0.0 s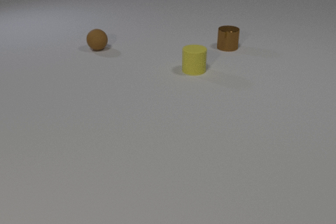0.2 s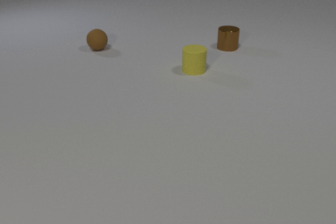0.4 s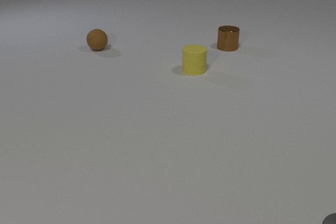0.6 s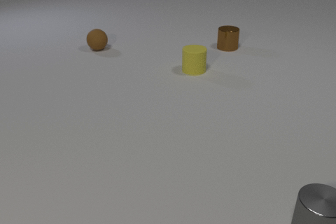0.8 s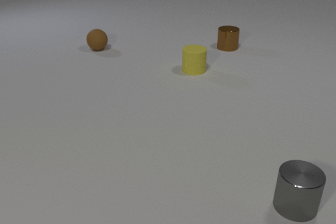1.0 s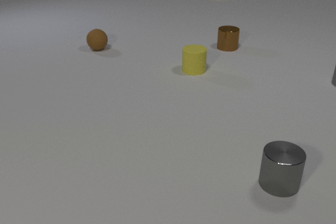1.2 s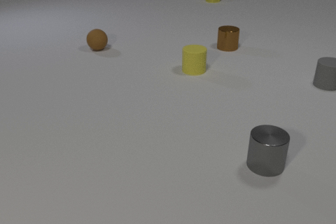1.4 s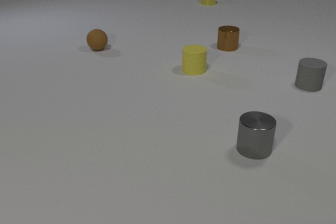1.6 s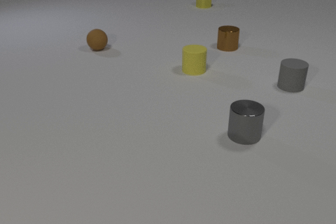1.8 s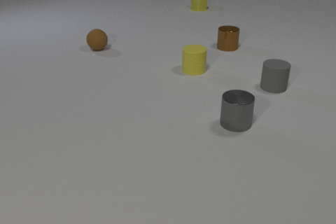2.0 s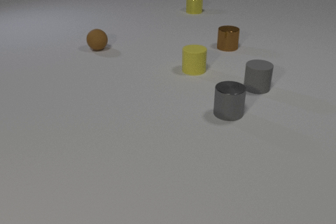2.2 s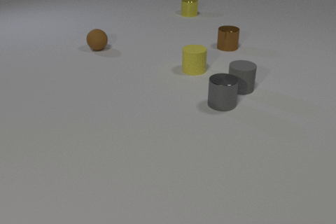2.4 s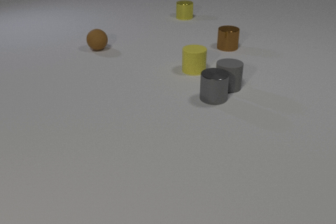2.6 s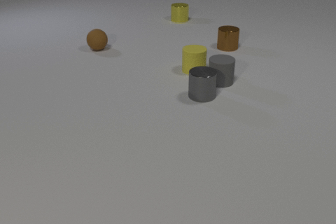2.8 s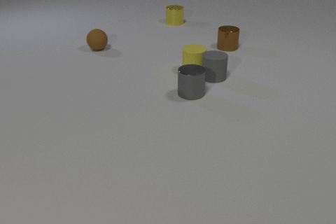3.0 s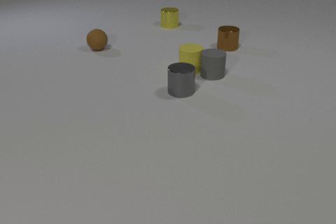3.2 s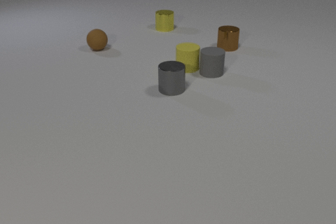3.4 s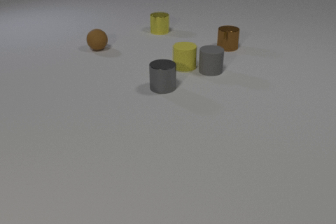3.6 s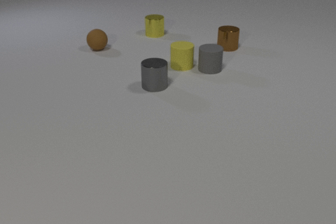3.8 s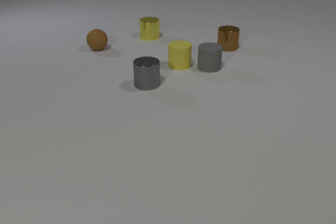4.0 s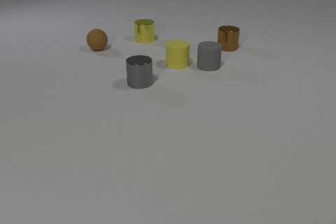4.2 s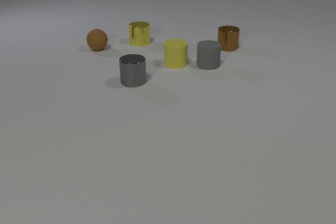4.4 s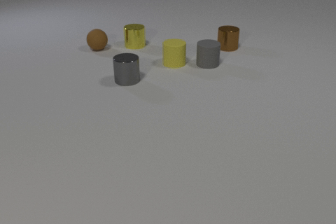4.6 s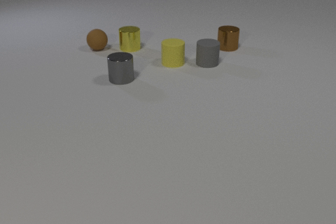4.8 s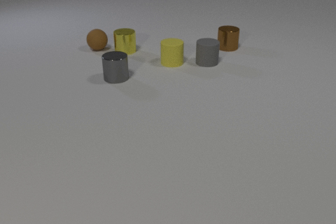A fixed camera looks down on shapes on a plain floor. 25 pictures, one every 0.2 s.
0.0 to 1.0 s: The gray metal cylinder comes in at the bottom edge, slides away from the camera and to the left. The gray rubber cylinder comes in at the right edge. The yellow metal cylinder comes in at the top edge, slides toward the camera.
1.0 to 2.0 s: The gray metal cylinder slides away from the camera and to the left. The gray rubber cylinder slides to the left and toward the camera. The yellow metal cylinder slides toward the camera and to the left.
2.0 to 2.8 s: The gray metal cylinder slides to the left and away from the camera. The gray rubber cylinder slides to the left. The yellow metal cylinder slides toward the camera and to the left. The gray metal cylinder and the gray rubber cylinder collide. The gray rubber cylinder and the yellow rubber cylinder collide.
2.8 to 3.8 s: The gray metal cylinder slides to the left and away from the camera. The gray rubber cylinder slides away from the camera. The yellow rubber cylinder slides to the left and away from the camera. The yellow metal cylinder slides toward the camera and to the left.
3.8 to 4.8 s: The gray metal cylinder slides to the left and away from the camera. The gray rubber cylinder slides away from the camera. The yellow rubber cylinder slides to the left and away from the camera. The yellow metal cylinder slides toward the camera and to the left.
What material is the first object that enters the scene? metal.
How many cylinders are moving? 4.
What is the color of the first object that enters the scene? gray.
